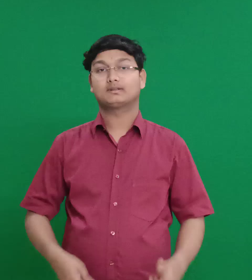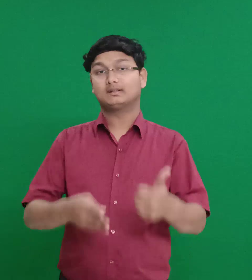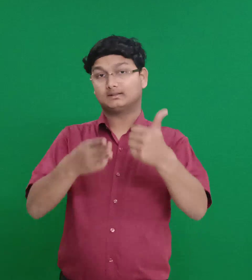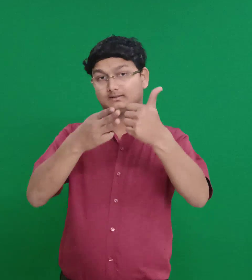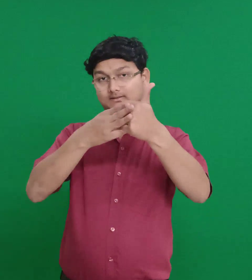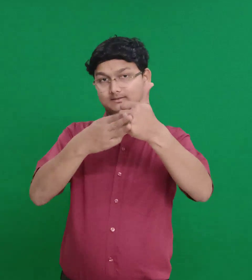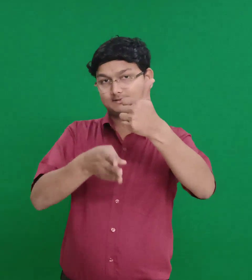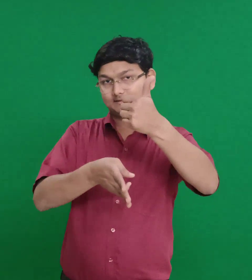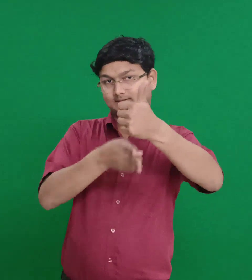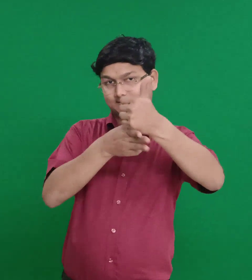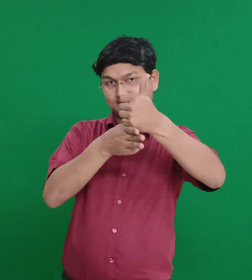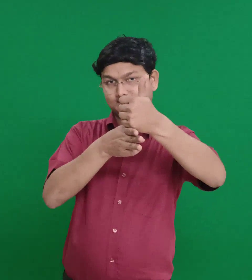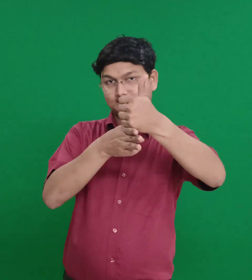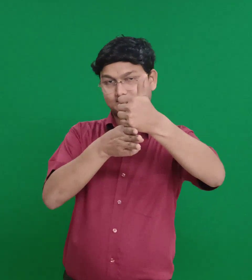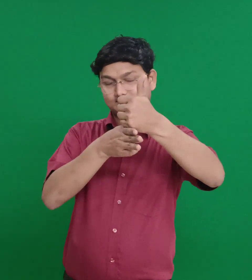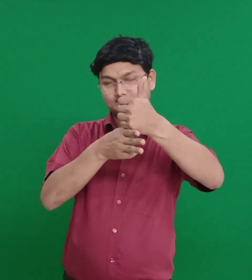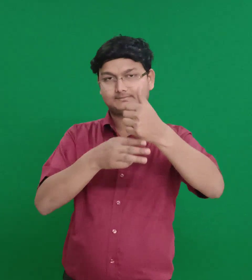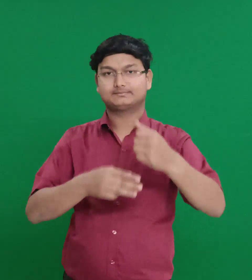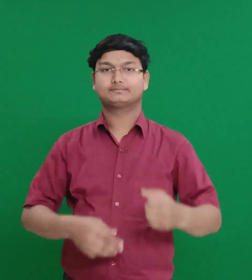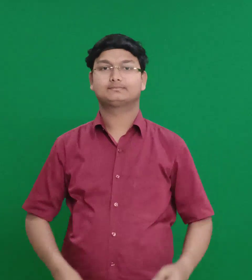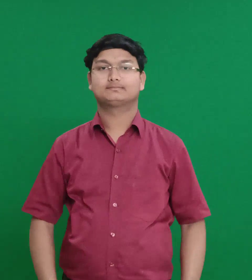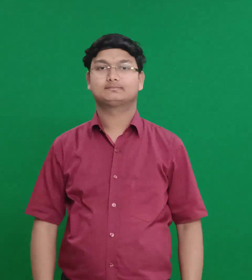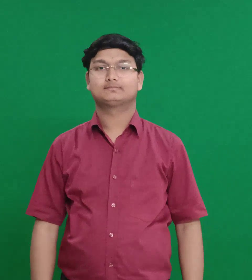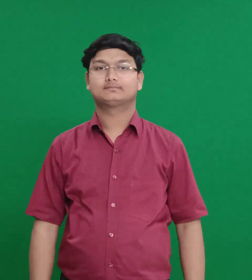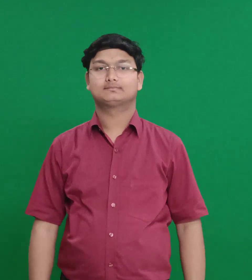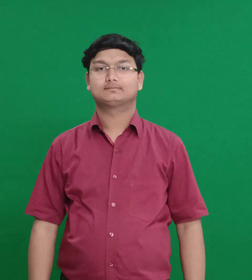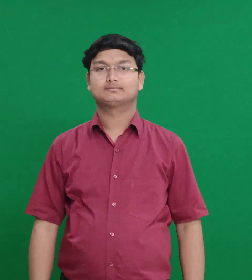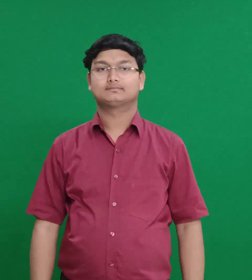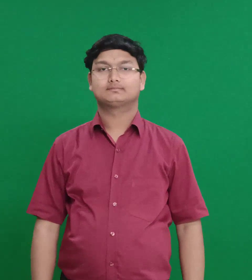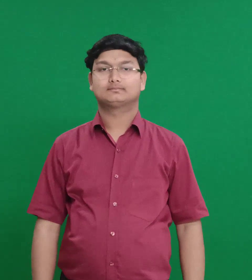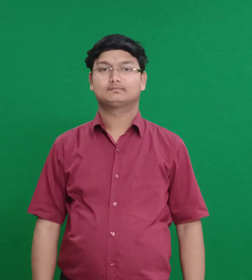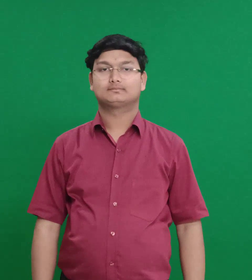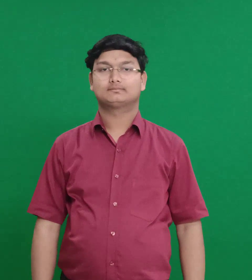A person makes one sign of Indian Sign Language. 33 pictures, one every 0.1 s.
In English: hathach
